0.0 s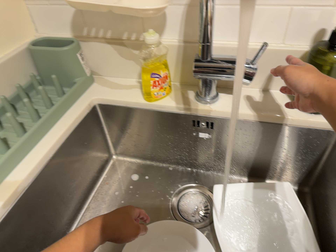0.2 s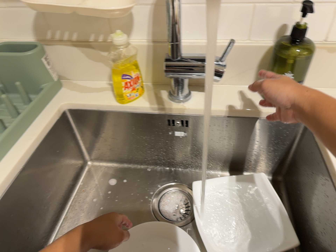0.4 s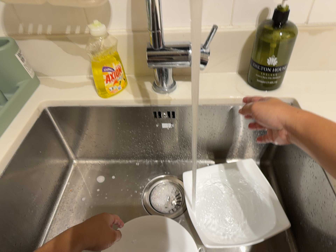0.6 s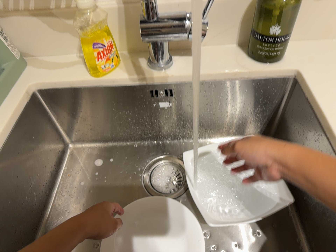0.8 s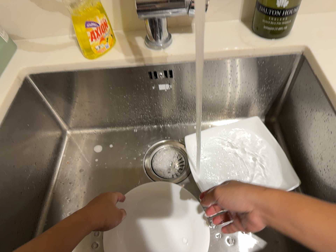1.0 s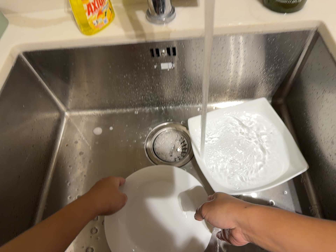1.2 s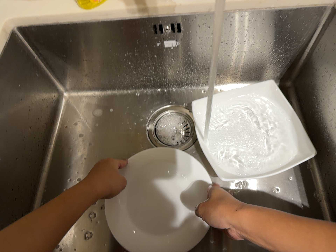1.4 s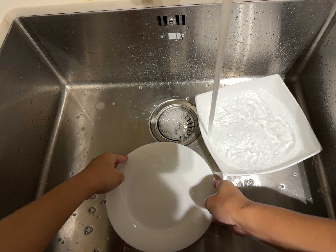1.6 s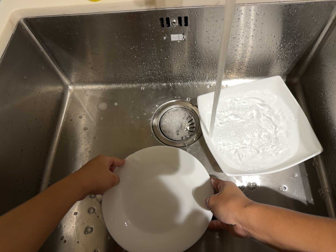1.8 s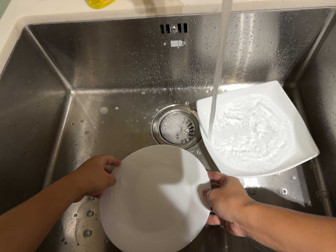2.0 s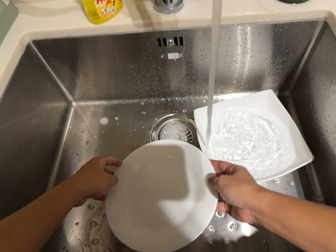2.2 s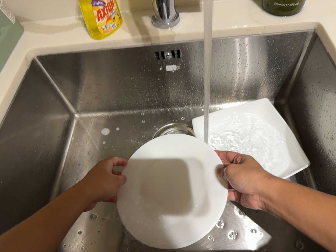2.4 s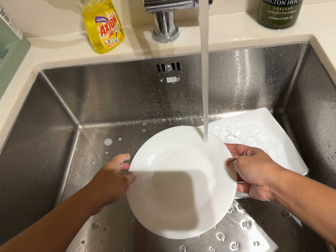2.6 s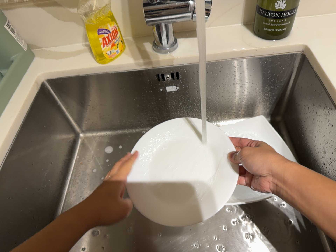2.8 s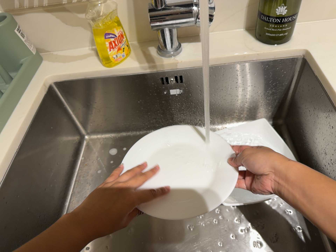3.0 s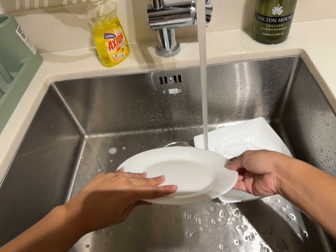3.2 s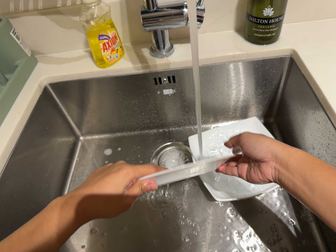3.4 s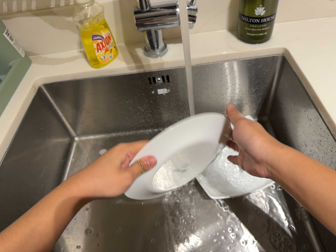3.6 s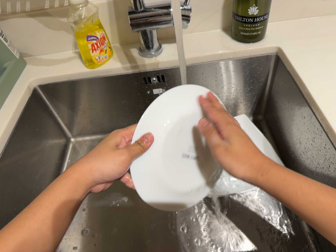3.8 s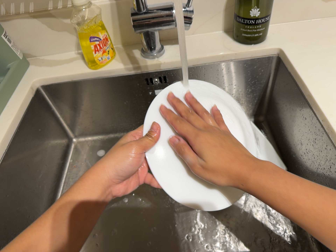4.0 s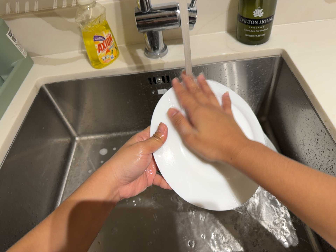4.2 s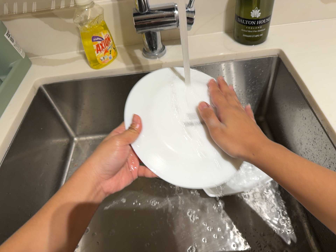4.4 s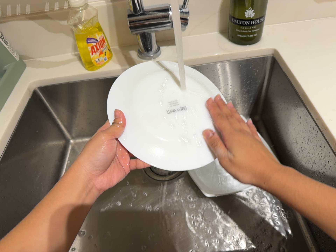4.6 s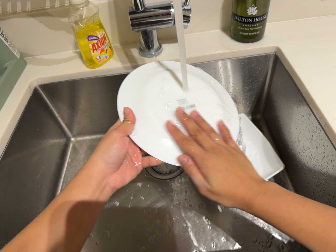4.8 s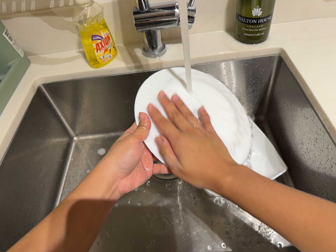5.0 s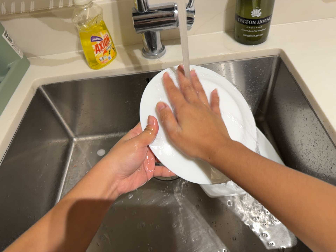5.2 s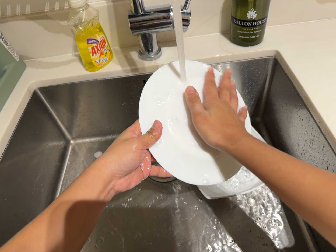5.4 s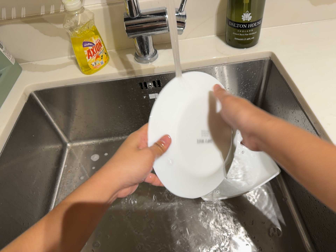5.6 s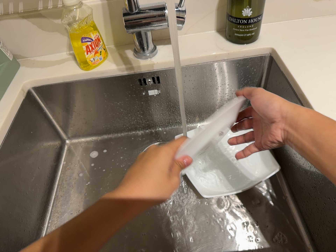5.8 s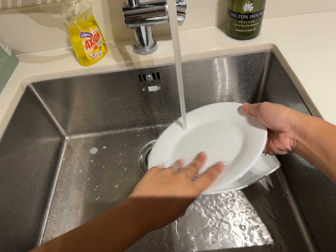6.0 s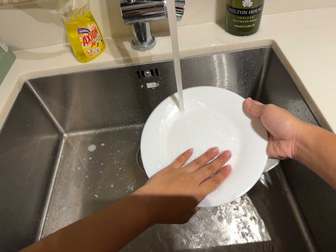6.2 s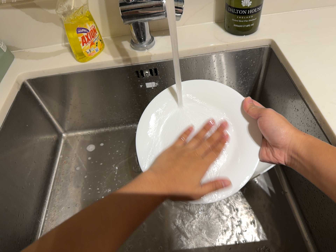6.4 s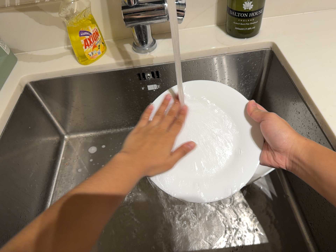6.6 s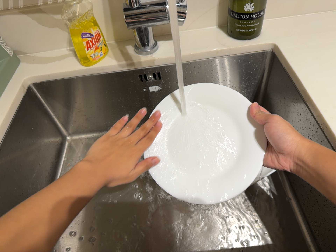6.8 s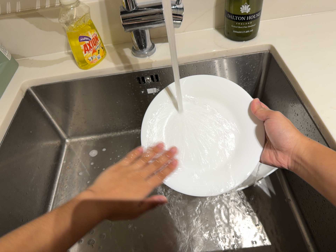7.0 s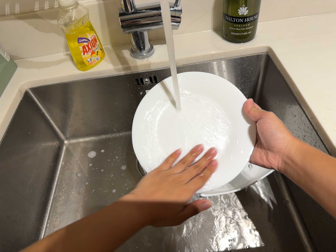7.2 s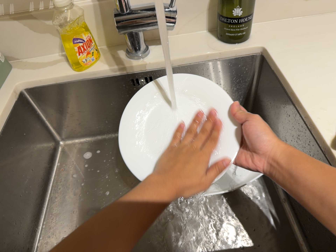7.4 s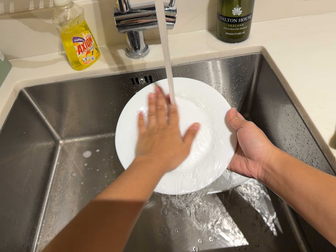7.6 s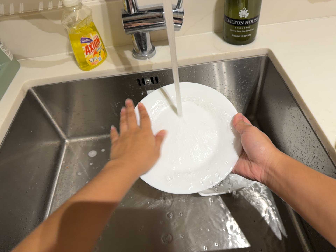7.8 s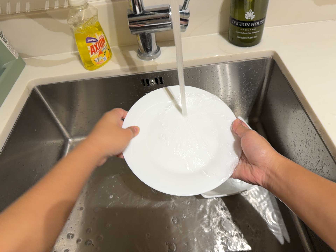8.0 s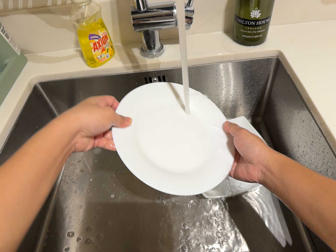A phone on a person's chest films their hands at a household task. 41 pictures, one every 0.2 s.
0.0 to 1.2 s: The camera swings to its right by about 10 degrees, and the scene slides to the left. It travels forward, about 10 cm, so what stands in front looms larger. Its aim tips toward the bottom of its view by about 20 degrees, and the scene shifts upward. It rolls about its line of sight by about 10 degrees, and the scene rotates counterclockwise.
1.2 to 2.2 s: The camera shifts only a little, or ends up much as it began.
2.2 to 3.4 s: The camera travels backward, about 7 cm, so what stands in front gets smaller.
3.4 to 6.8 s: The camera shifts only a little, or ends up much as it began.
6.8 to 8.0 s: The camera shifts only a little, or ends up much as it began.
The film runs backward here.
